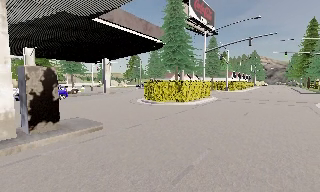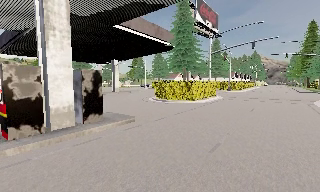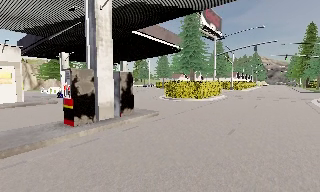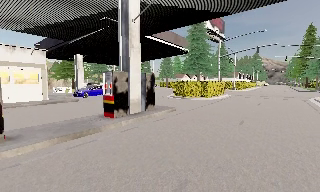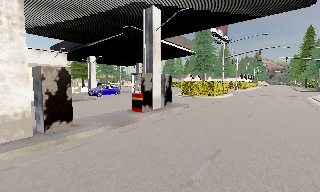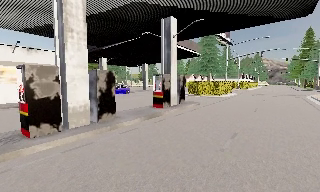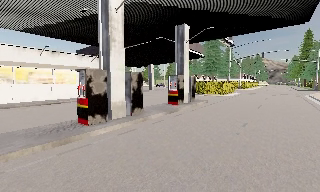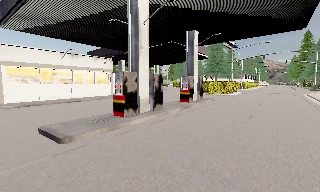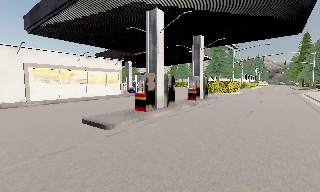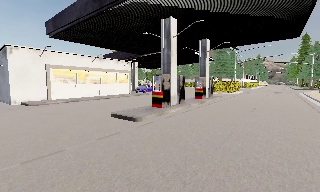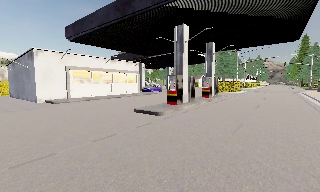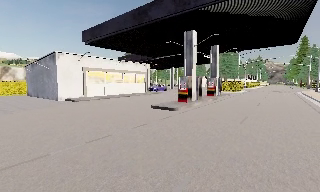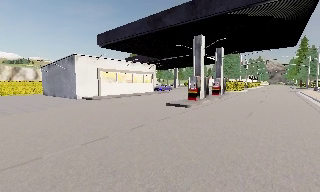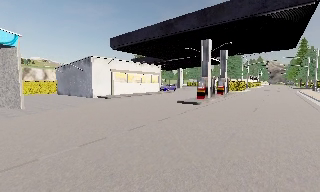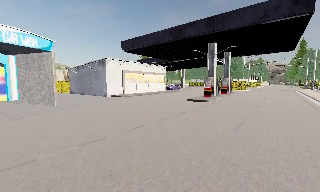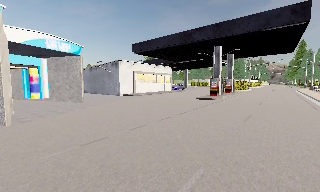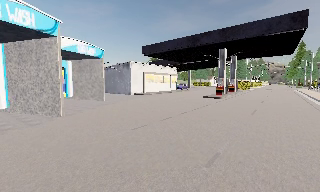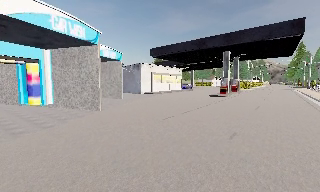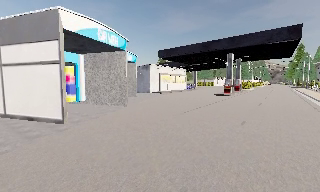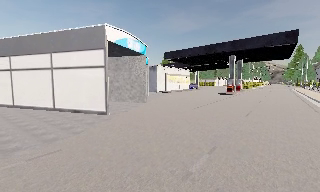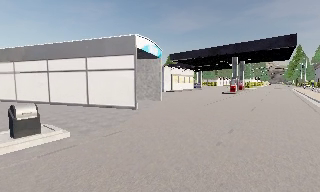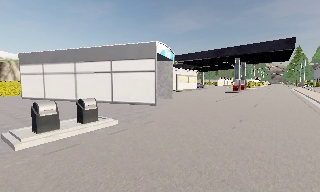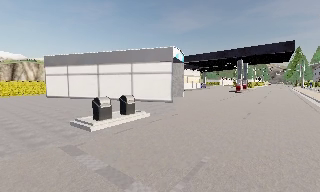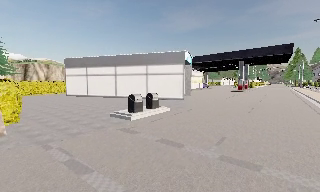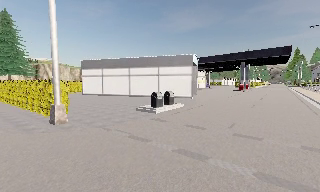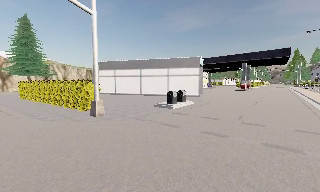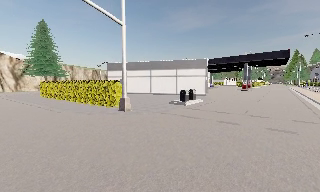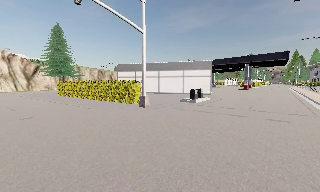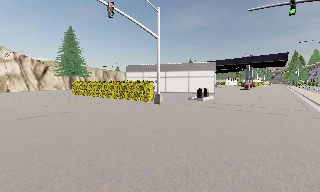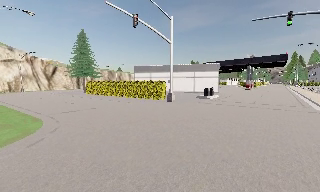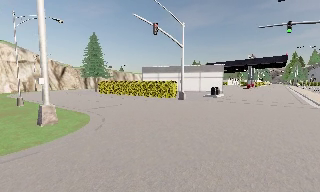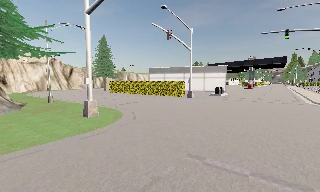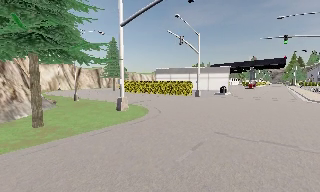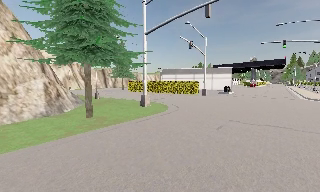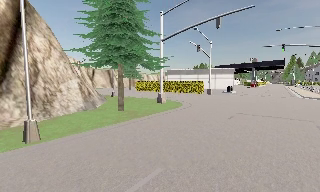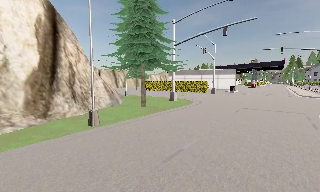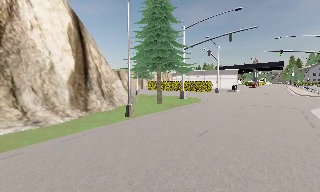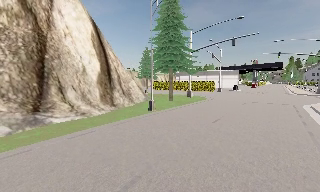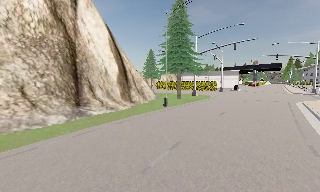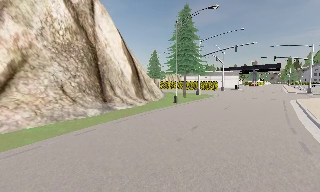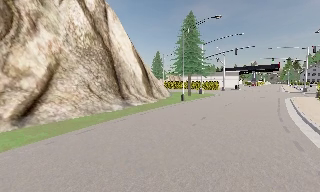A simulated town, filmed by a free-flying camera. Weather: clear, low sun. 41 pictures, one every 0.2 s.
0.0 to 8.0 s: The camera travels backward and to its left, about 80 m, so what stands in front gets smaller.
The film runs backward here.
